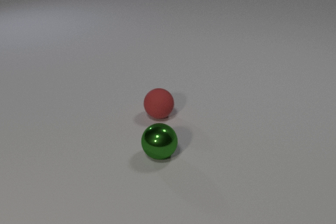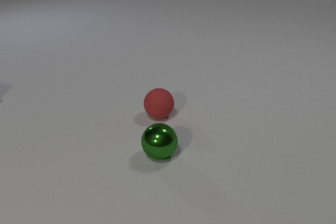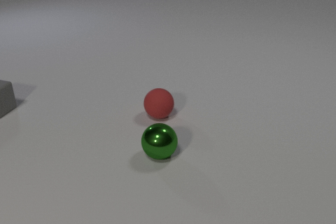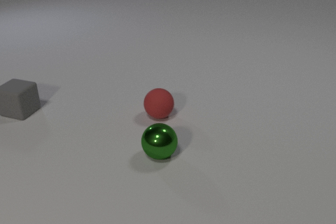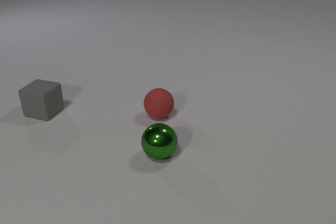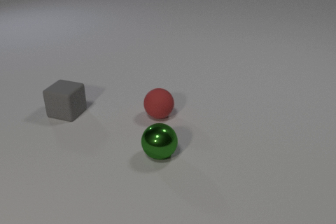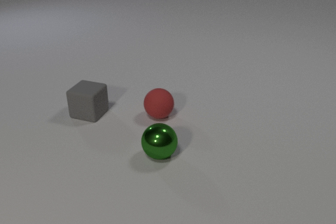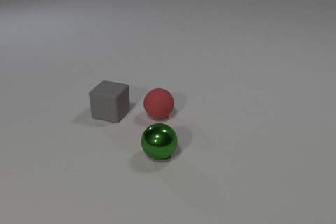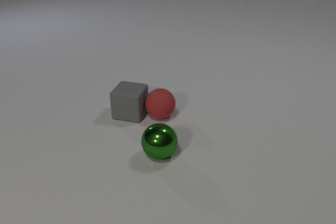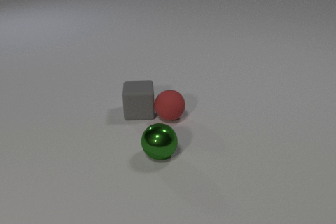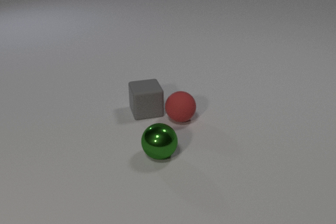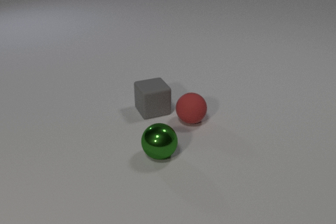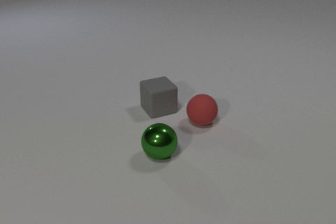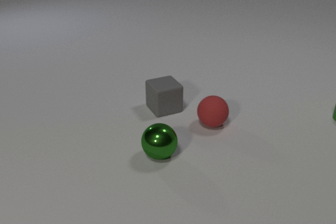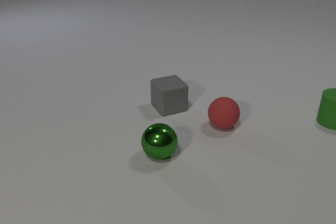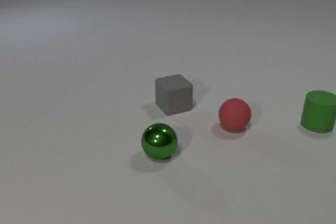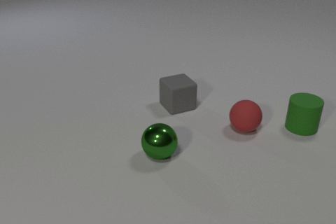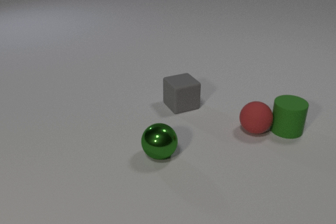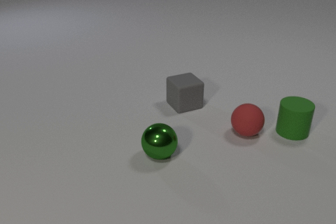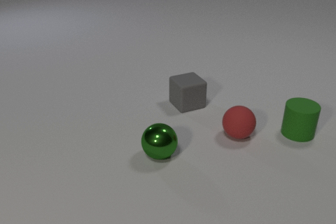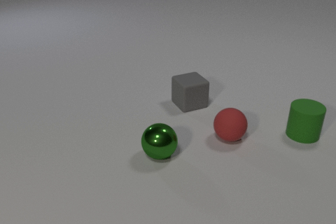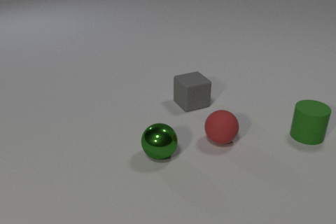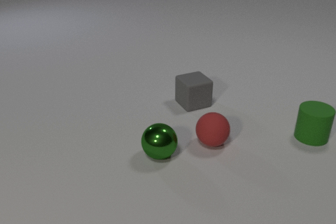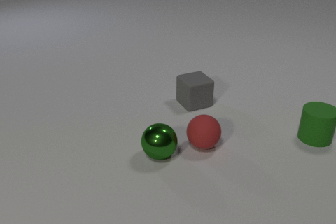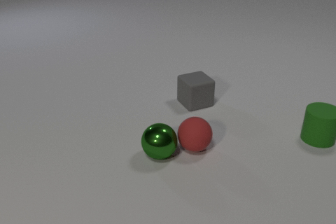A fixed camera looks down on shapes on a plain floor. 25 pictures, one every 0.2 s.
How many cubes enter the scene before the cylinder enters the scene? 1.
How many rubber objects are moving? 3.
What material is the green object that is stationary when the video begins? metal.
0.0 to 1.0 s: The gray rubber cube comes in at the left edge, slides to the right and toward the camera.
1.0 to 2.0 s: The gray rubber cube slides to the right, spins counterclockwise seen from above by about 30 degrees, its near face sliding to the right. The red rubber sphere rolls to the right. The gray rubber cube and the red rubber sphere collide.
2.0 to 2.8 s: The gray rubber cube slides to the right. The red rubber sphere rolls to the right. The green rubber cylinder comes in at the right edge, slides to the left and toward the camera.
2.8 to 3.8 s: The gray rubber cube slides to the right. The red rubber sphere rolls toward the camera and to the right. The green rubber cylinder slides toward the camera and to the left. The red rubber sphere and the green rubber cylinder collide.
3.8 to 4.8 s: The gray rubber cube slides to the right. The red rubber sphere rolls to the left and toward the camera. The green rubber cylinder slides to the right.
